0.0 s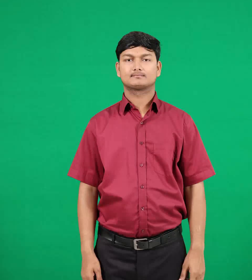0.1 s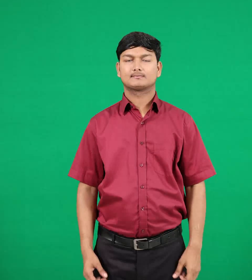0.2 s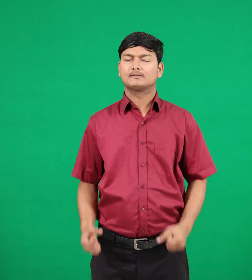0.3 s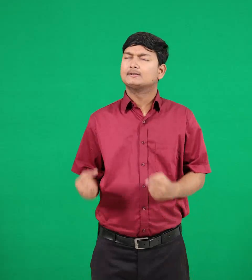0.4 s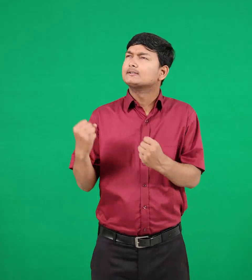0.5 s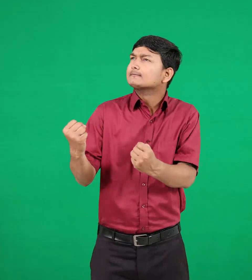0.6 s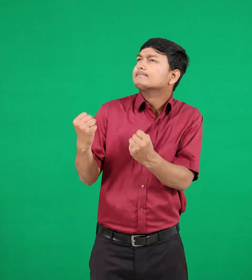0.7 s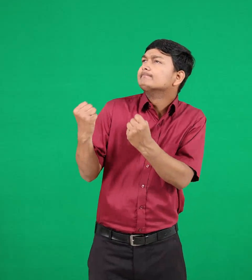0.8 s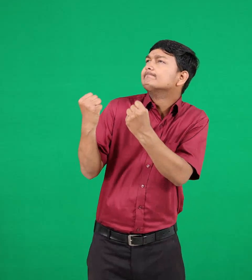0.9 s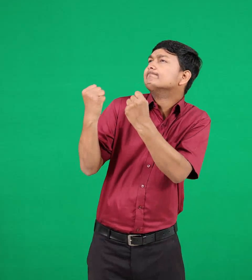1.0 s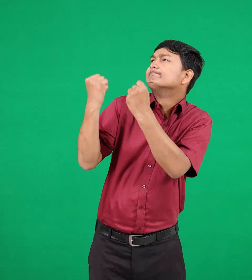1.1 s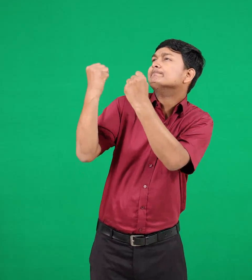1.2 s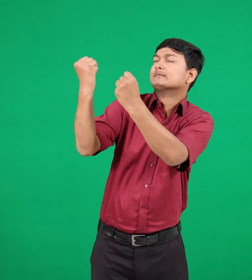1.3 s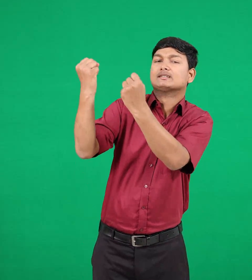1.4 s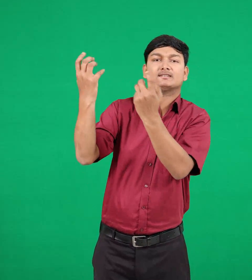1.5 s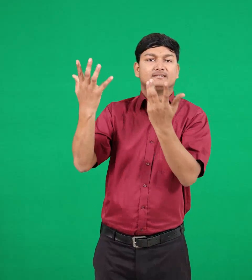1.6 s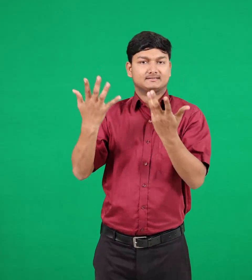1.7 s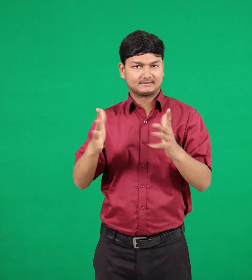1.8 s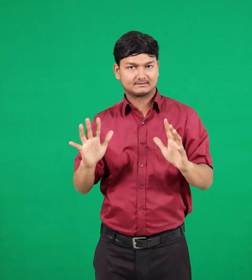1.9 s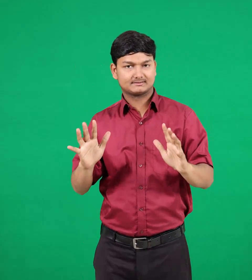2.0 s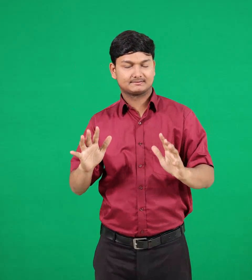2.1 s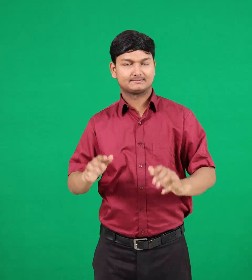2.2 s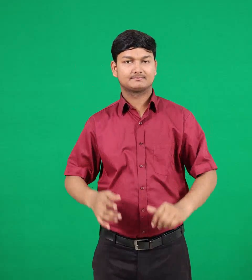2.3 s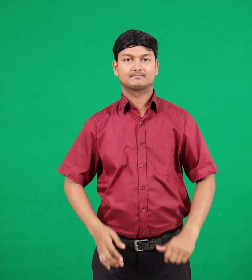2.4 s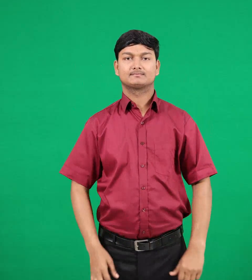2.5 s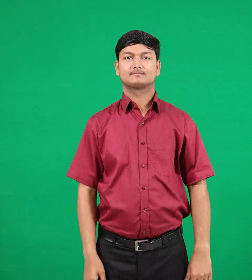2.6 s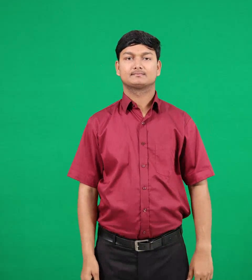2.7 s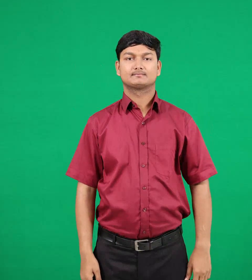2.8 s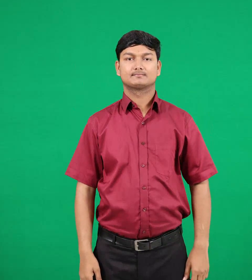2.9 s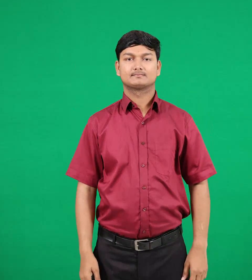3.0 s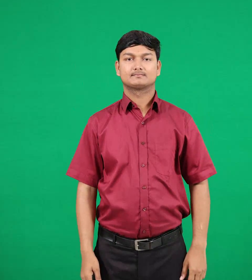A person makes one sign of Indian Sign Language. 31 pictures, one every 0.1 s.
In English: sacrificed
